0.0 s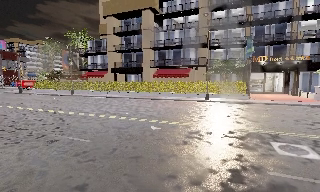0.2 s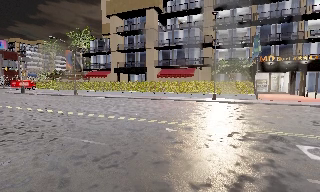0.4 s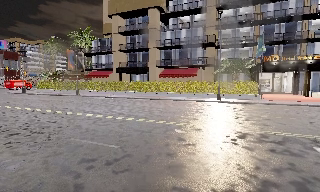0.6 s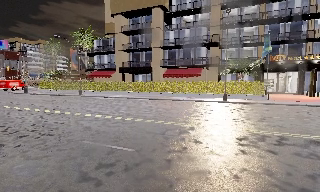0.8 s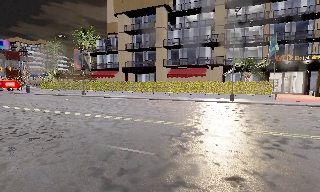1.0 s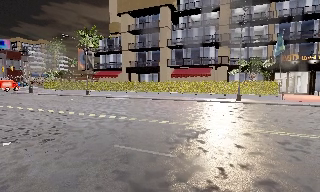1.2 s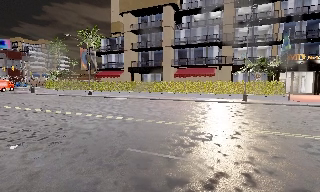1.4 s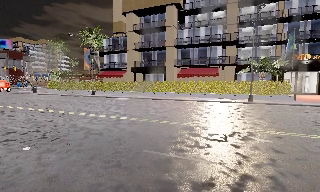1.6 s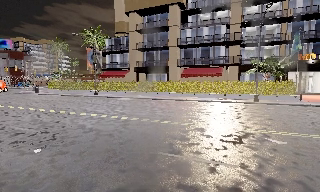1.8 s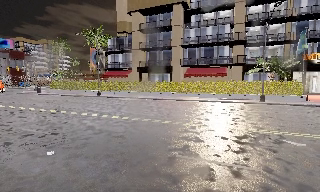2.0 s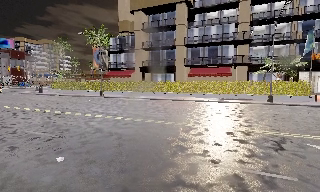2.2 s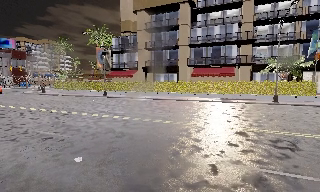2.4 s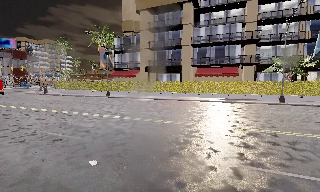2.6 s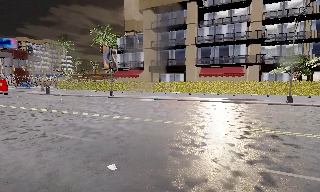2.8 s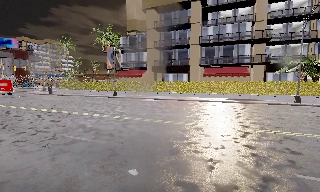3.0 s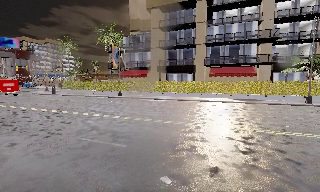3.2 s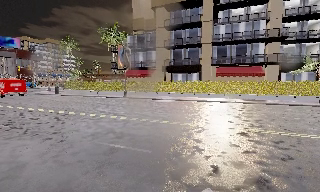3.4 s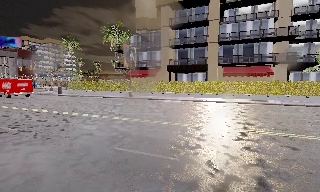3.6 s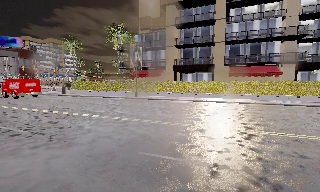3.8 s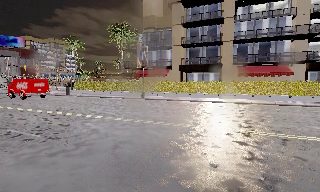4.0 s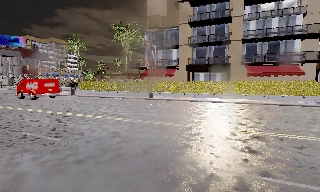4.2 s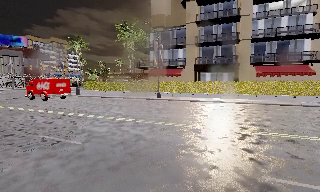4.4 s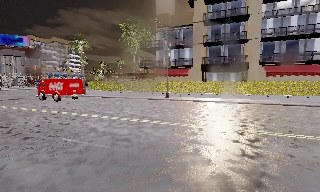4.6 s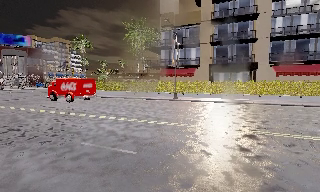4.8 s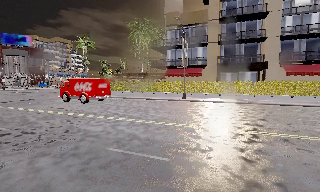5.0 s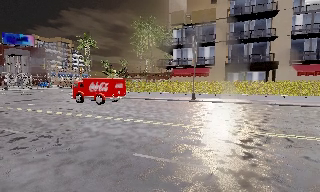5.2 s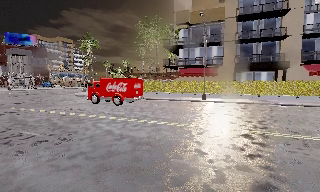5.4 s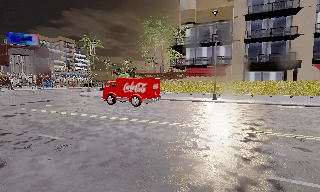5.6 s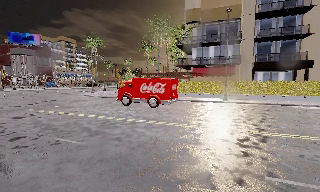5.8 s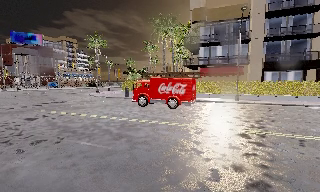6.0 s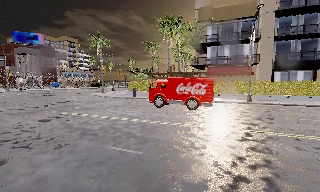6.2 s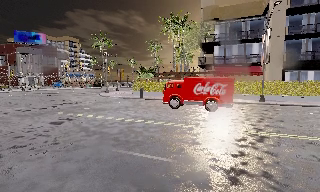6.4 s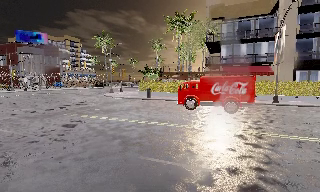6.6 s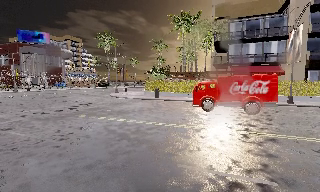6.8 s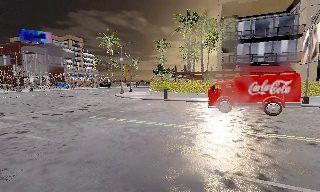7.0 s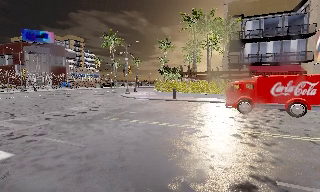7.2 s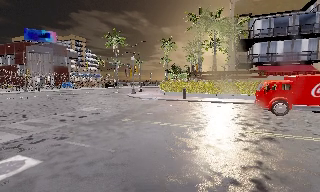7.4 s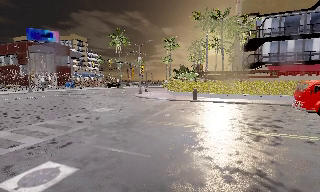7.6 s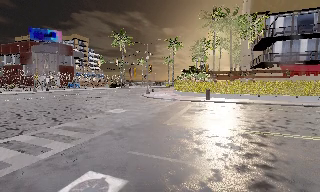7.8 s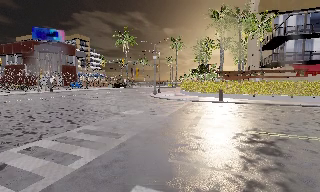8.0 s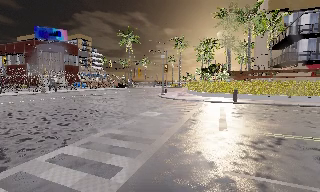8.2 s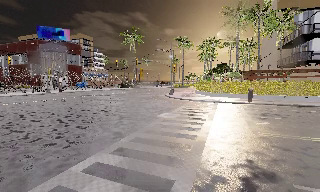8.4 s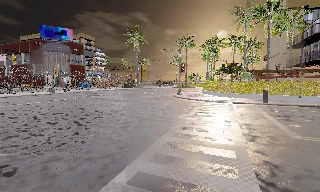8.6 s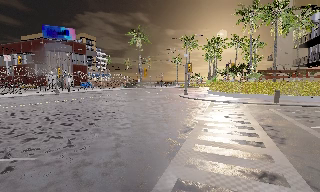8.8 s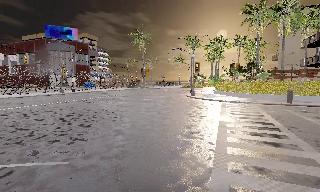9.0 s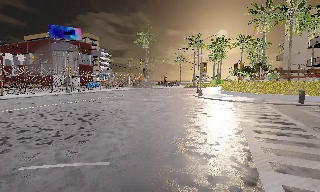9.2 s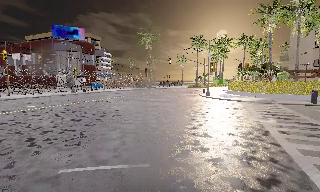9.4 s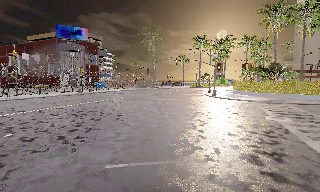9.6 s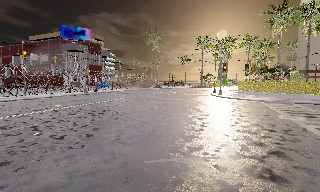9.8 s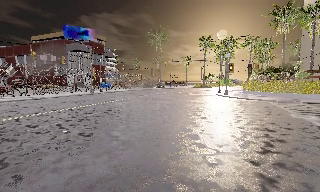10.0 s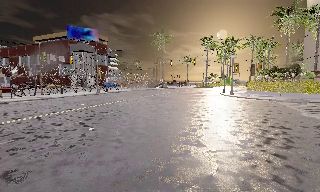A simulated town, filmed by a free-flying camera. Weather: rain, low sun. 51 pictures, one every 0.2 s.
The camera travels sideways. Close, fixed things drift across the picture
to the right.
0.0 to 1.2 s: The camera travels to its left and forward, about 3.5 m, so close, fixed things drift to the right.
1.2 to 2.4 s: The camera travels to its left, about 3 m, so close, fixed things drift to the right.
2.4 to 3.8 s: The camera travels to its left and forward, about 6 m, so close, fixed things drift to the right. It gains speed.
3.8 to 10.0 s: The camera travels to its left, about 35 m, so close, fixed things drift to the right.
The film runs backward here.
